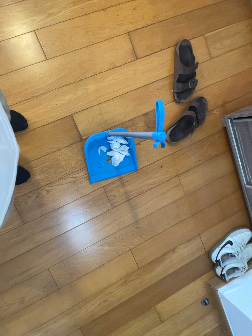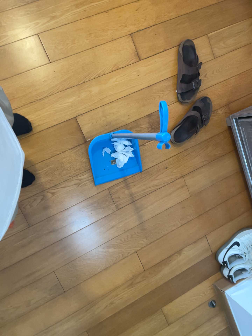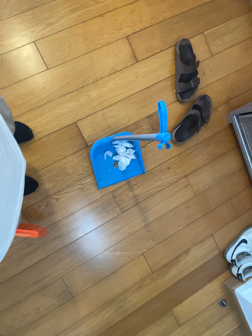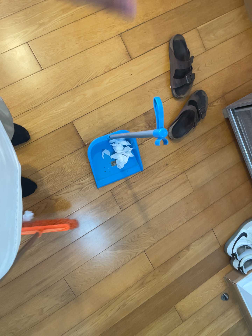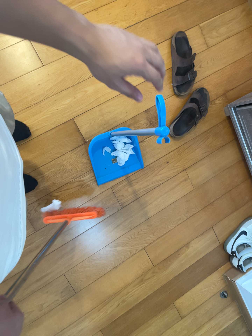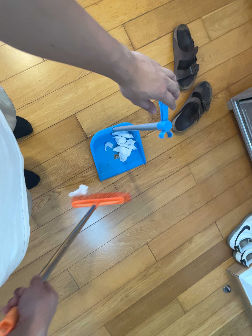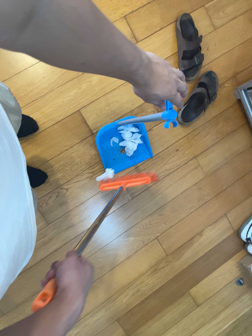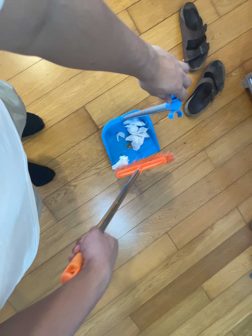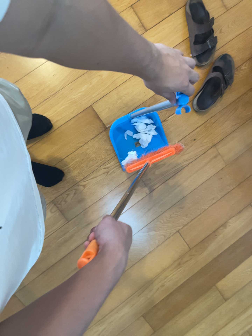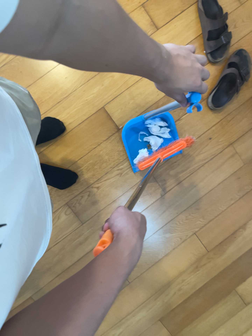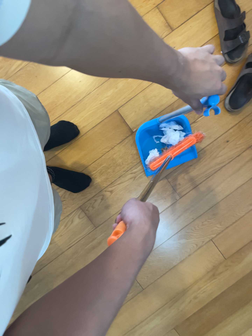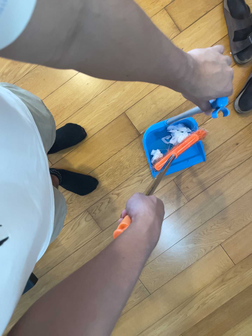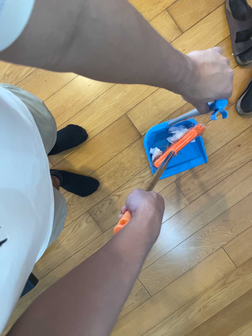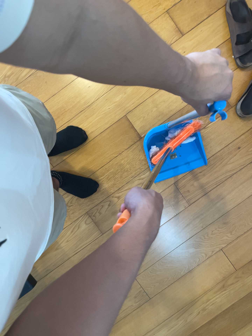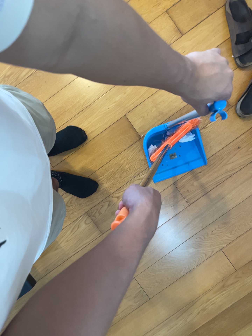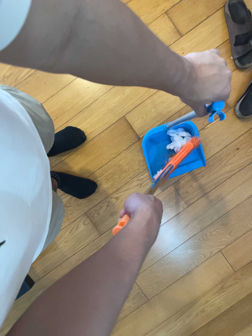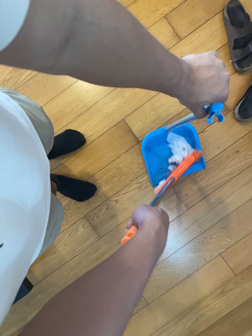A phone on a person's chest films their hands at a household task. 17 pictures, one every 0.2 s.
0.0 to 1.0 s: The camera shifts only a little, or ends up much as it began.
1.0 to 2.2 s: The camera pans to its left by about 15 degrees. It travels forward, about 10 cm, so what stands in front looms larger.
2.2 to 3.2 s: The camera shifts only a little, or ends up much as it began.
The film runs backward here.
